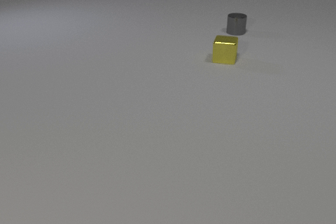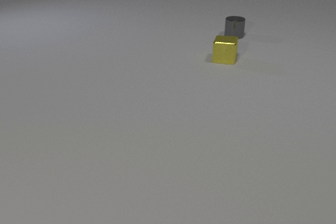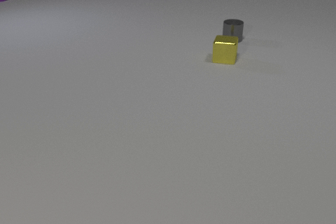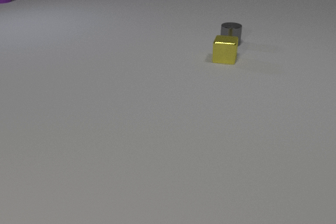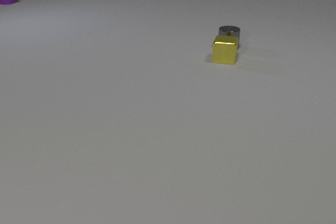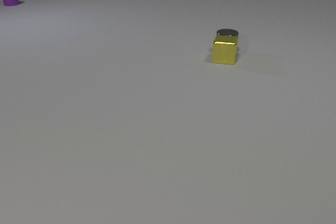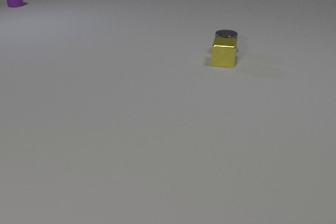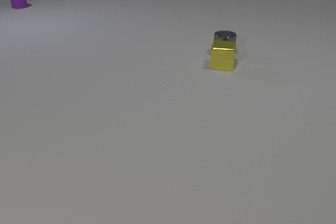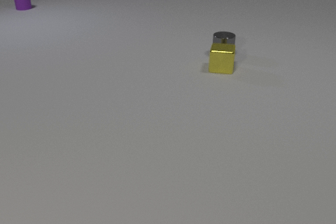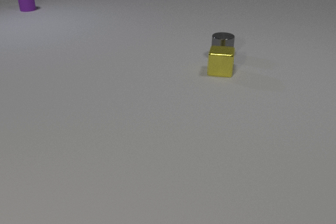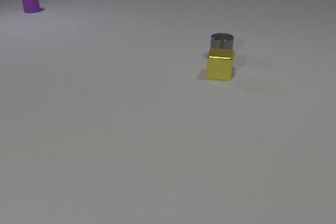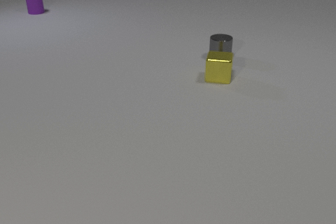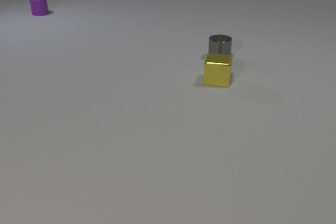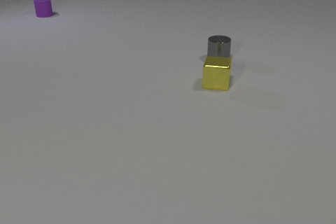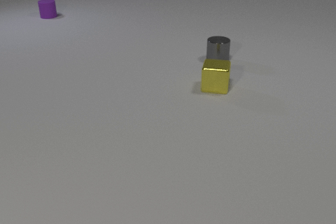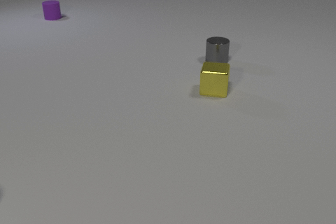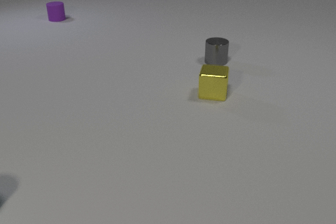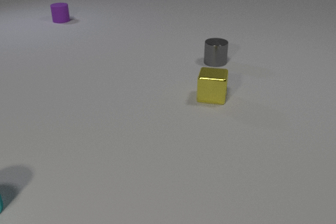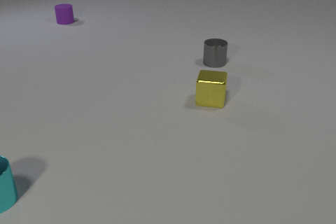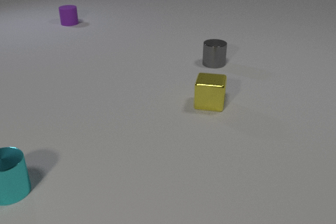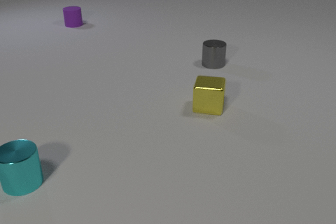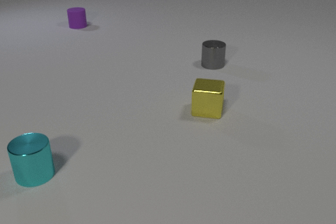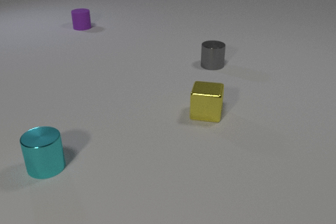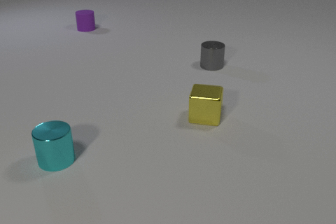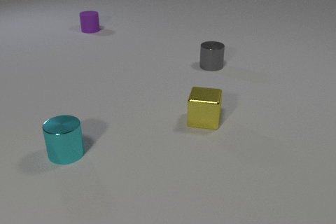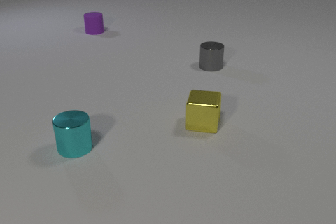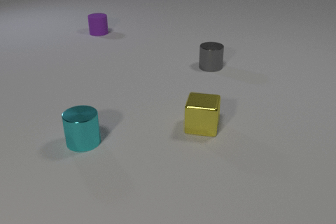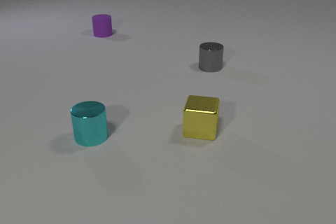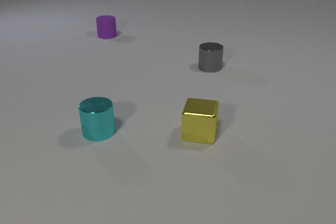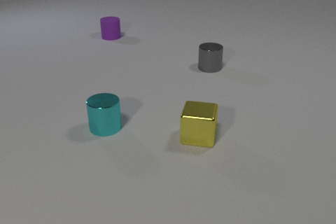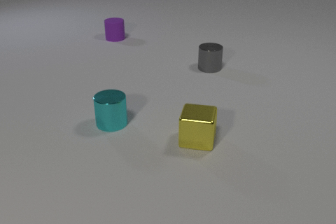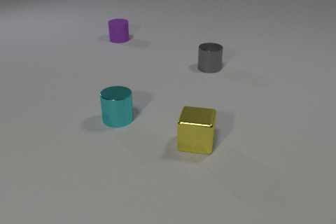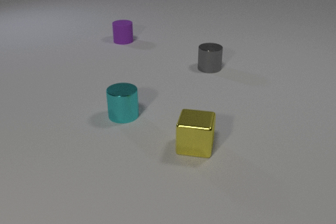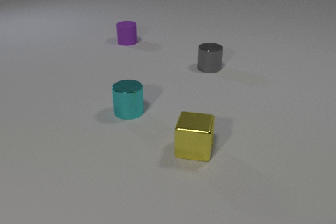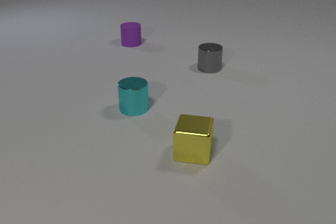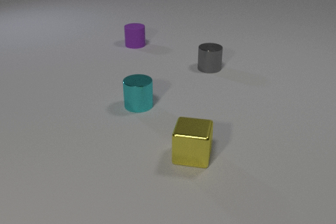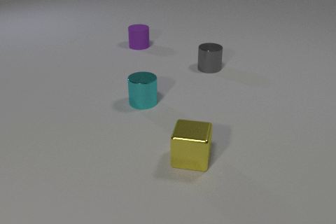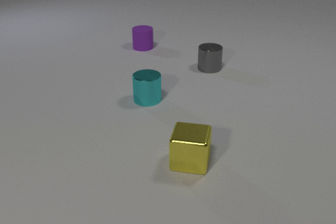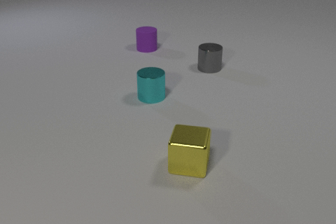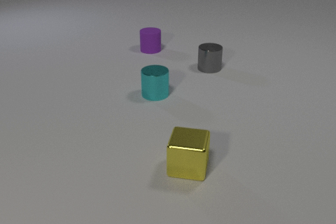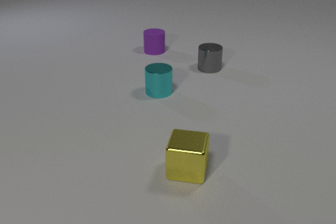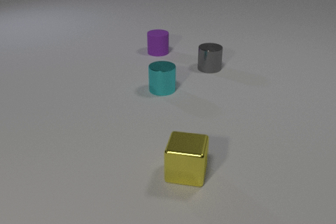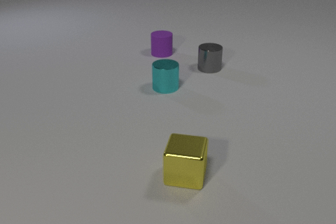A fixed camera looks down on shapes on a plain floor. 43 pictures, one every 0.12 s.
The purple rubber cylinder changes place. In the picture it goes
toward the camera.
The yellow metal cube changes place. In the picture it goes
toward the camera.
0.00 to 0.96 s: The gray metal cylinder slides toward the camera. The yellow metal cube slides toward the camera. The purple rubber cylinder comes in at the top edge, slides toward the camera and to the right. The gray metal cylinder and the yellow metal cube collide.
0.96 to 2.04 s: The gray metal cylinder slides toward the camera. The yellow metal cube slides toward the camera. The purple rubber cylinder slides toward the camera and to the right.
2.04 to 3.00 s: The gray metal cylinder slides toward the camera. The yellow metal cube slides toward the camera. The purple rubber cylinder slides toward the camera and to the right. The cyan metal cylinder slides to the right and away from the camera.
3.00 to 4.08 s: The yellow metal cube slides toward the camera. The purple rubber cylinder slides toward the camera and to the right. The cyan metal cylinder slides away from the camera and to the right.
4.08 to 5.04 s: The yellow metal cube slides toward the camera. The purple rubber cylinder slides to the right and toward the camera. The cyan metal cylinder slides away from the camera and to the right.
How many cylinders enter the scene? 2.
How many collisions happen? 1.
Are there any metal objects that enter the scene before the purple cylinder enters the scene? no.
